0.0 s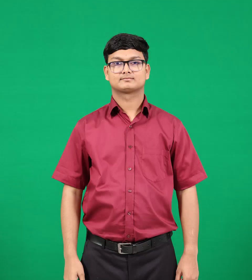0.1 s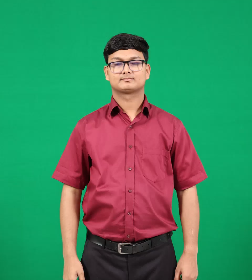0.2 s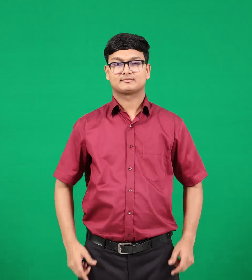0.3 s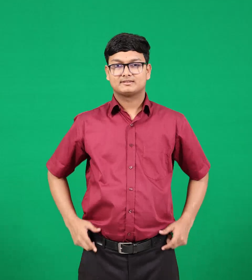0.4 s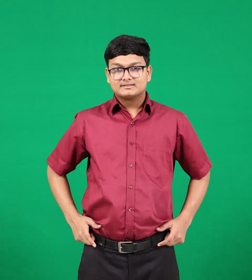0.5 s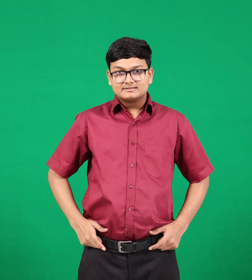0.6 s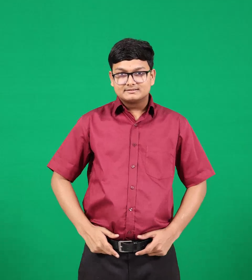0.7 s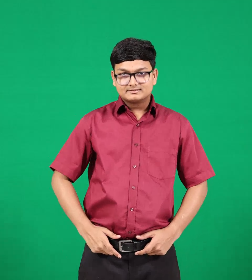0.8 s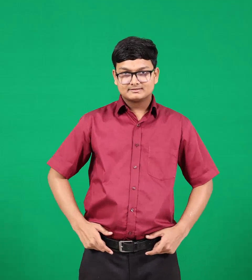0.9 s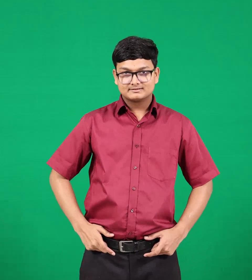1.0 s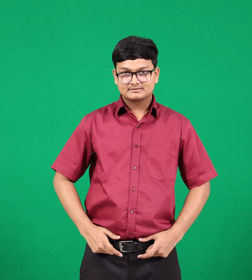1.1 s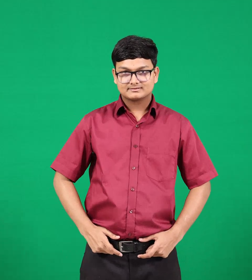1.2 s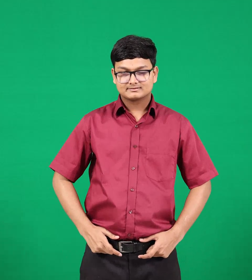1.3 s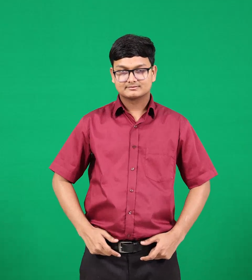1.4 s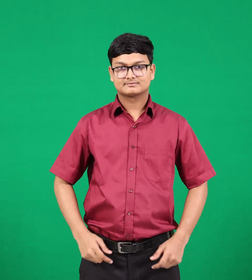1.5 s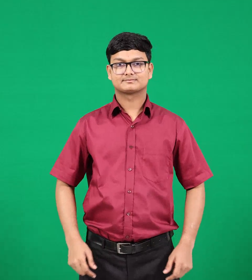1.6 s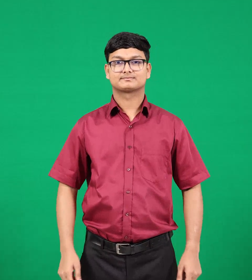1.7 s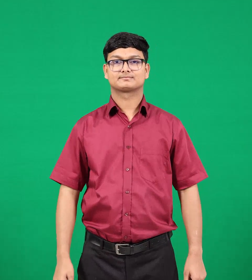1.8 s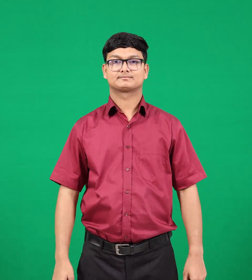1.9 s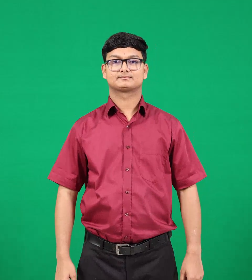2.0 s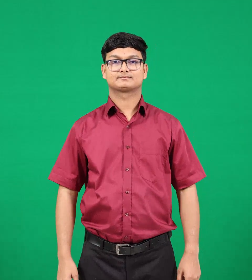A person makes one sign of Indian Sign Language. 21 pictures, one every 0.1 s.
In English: belt
